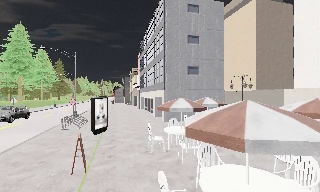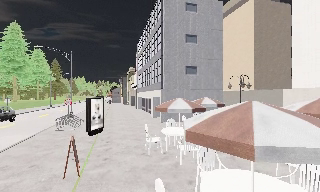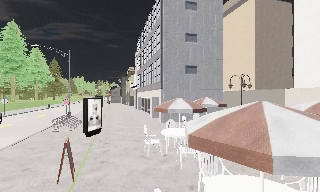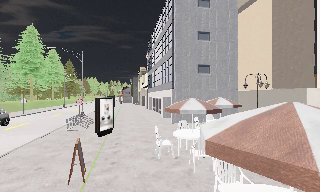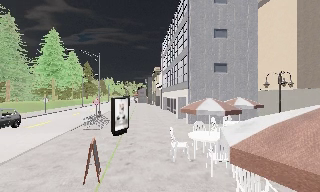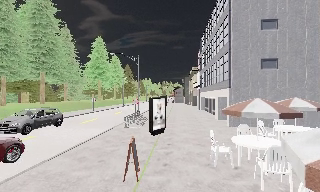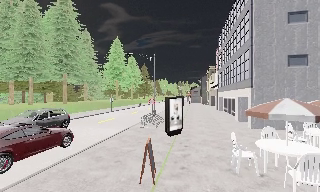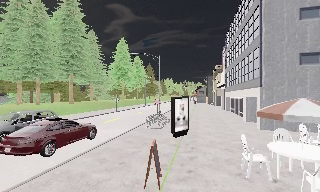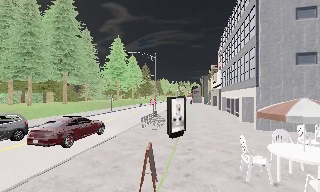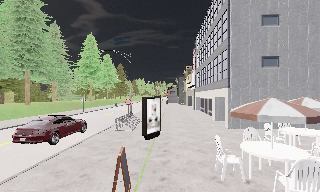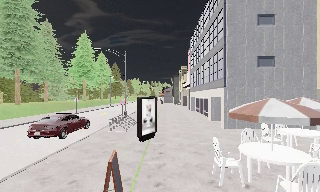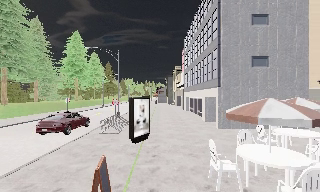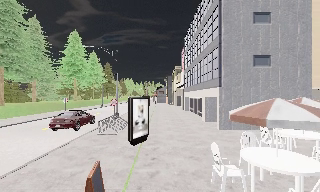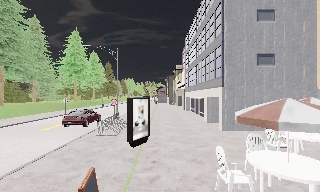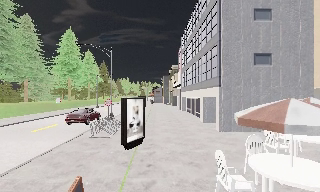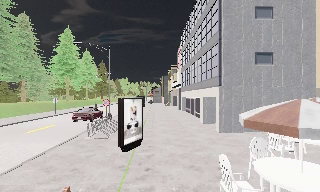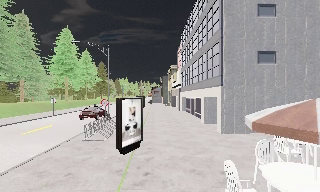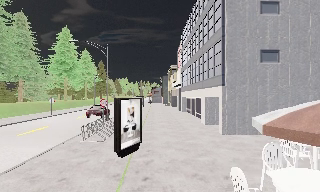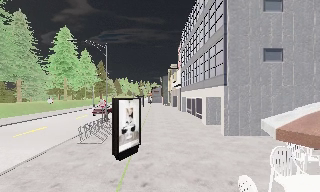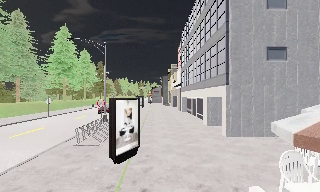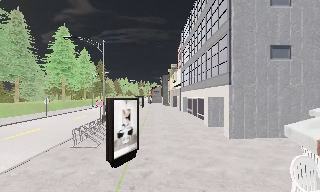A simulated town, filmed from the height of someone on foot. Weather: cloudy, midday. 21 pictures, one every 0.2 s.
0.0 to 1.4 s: The camera swings to its left by about 30 degrees, and the scene slides to the right. It travels forward, about 1.5 m, so what stands in front looms larger.
1.4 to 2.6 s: The camera swings to its right by about 15 degrees, and the scene slides to the left. It travels forward, about 2 m, so what stands in front looms larger.
2.6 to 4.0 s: The camera travels forward, about 2 m, so what stands in front looms larger.
The film runs forward here.
